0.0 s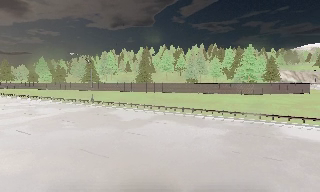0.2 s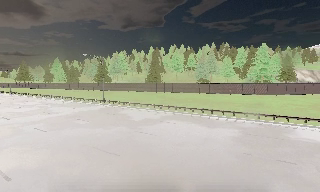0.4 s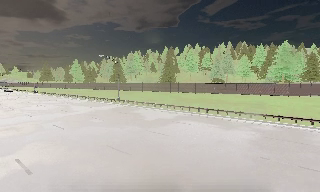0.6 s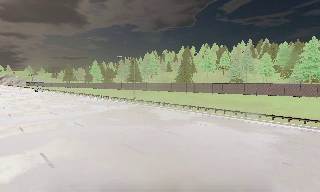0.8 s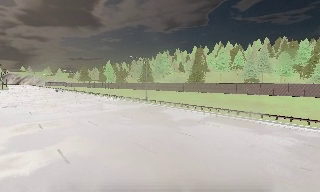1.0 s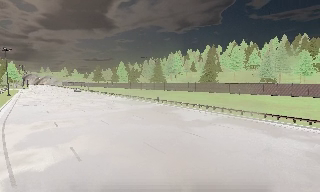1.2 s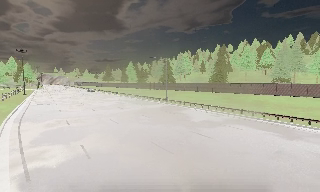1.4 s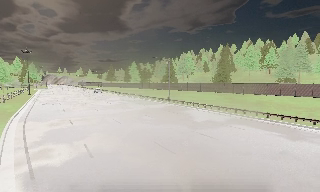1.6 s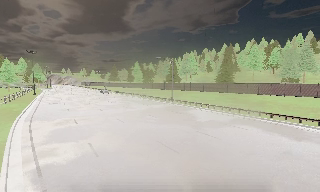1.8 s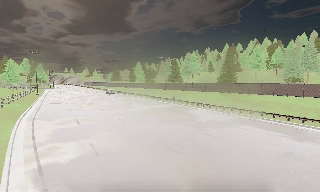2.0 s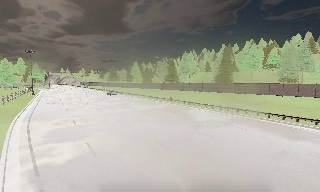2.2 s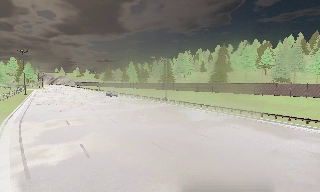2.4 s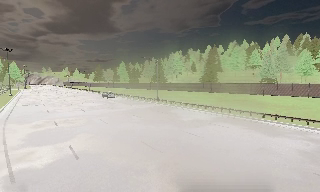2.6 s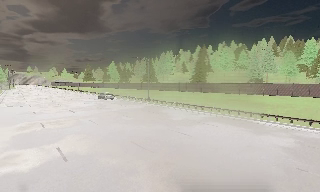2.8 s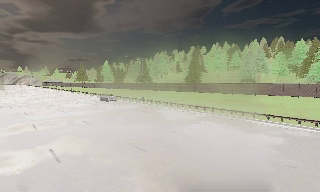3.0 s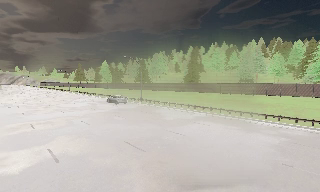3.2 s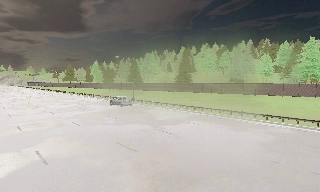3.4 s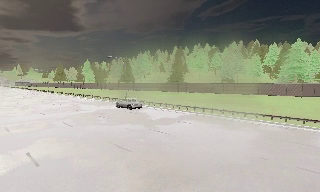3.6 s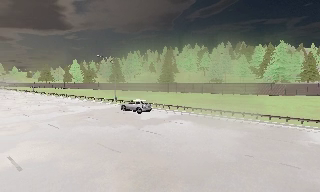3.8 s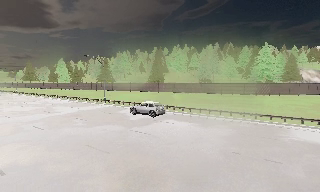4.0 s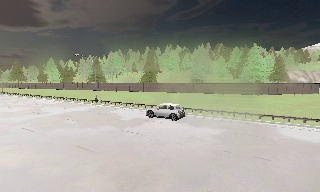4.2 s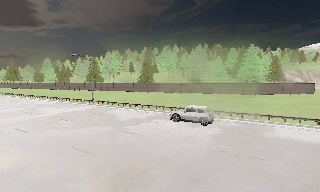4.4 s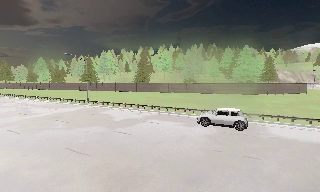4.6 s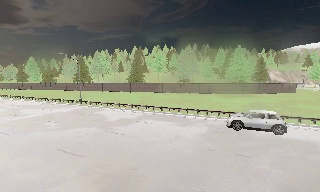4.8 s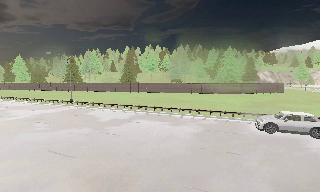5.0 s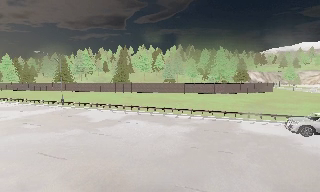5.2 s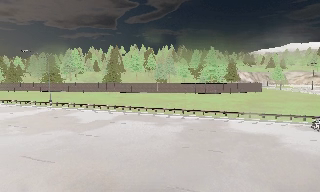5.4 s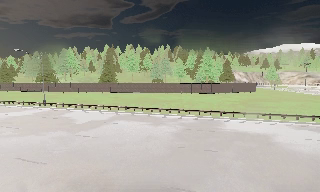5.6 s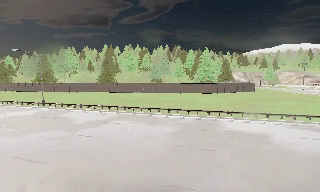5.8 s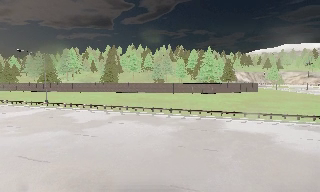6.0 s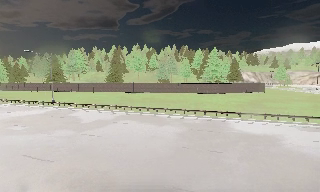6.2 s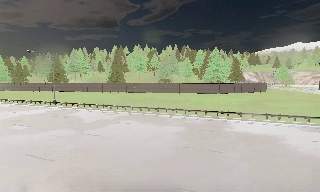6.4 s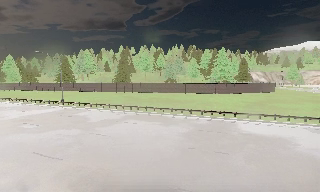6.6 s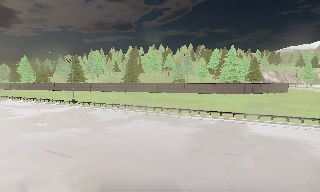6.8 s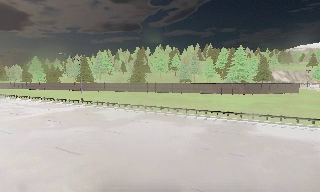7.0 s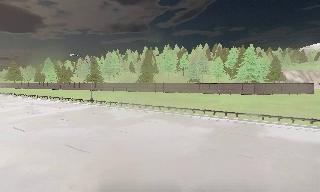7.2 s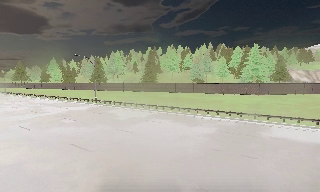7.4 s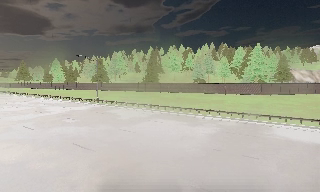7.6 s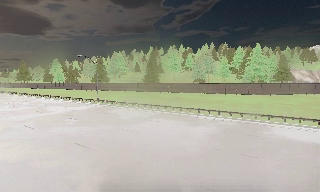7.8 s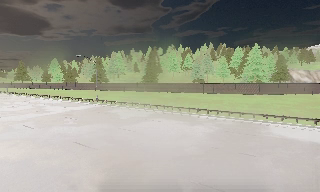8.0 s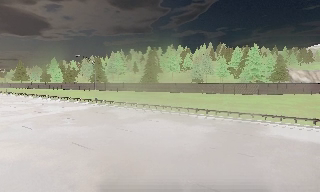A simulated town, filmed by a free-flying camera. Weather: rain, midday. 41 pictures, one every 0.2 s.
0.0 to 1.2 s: The scene slides to the right, as the camera pans about 25 degrees to its left.
1.2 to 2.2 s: The camera shifts only a little, or ends up much as it began.
2.2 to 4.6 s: The scene slides to the left, as the camera pans about 30 degrees to its right.
4.6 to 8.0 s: The camera travels to its right, about 0.5 m.
The film runs backward here.
